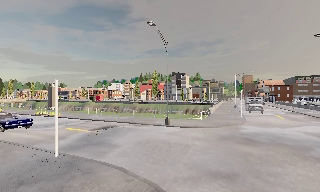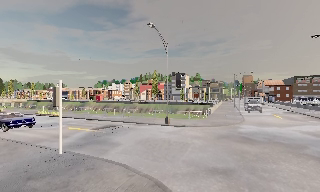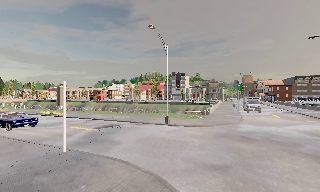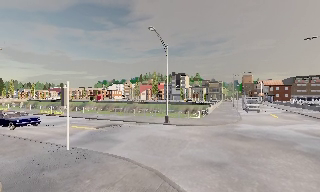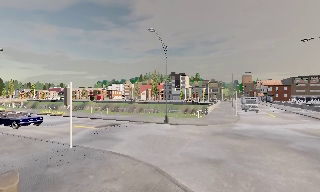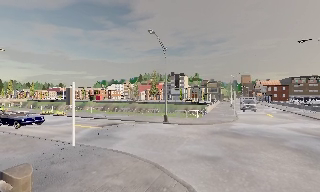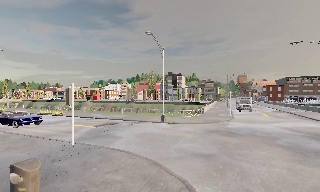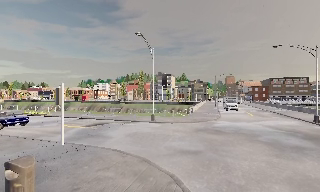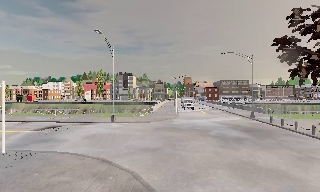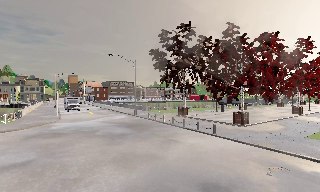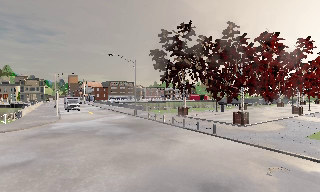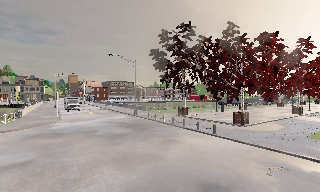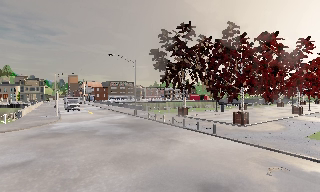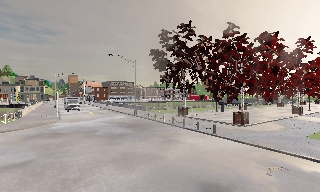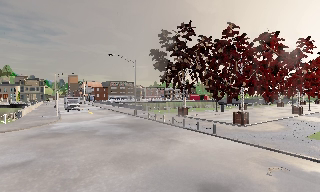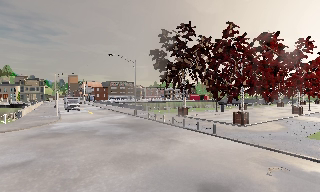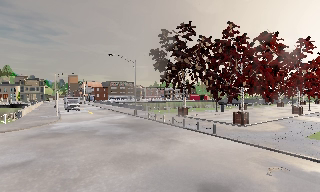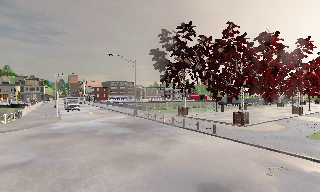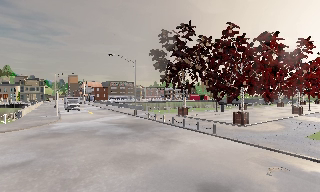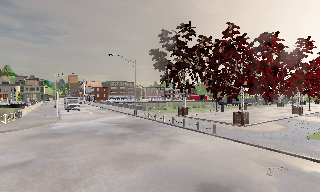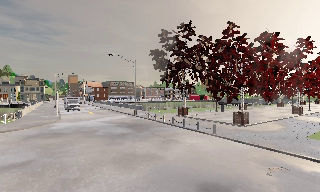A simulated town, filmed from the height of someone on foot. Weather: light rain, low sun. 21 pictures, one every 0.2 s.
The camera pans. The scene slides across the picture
to the left.
The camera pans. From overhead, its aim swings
clockwise.
0.0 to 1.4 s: The camera travels backward, about 2 m, so what stands in front gets smaller.
1.4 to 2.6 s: The camera swings to its right by about 50 degrees, and the scene slides to the left. It travels backward, about 0.5 m. It loses speed.
2.6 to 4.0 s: The camera keeps its place and its aim.
The film runs backward here.
